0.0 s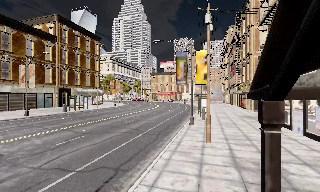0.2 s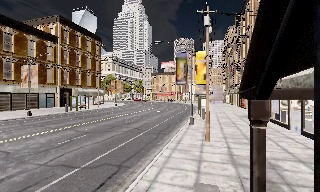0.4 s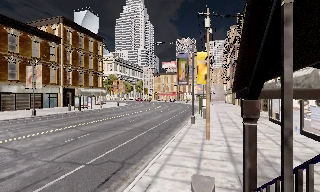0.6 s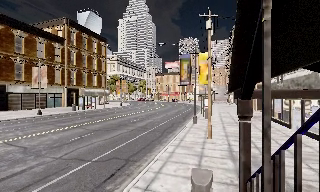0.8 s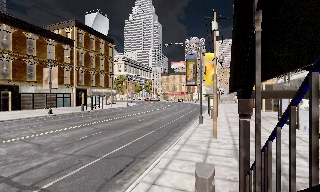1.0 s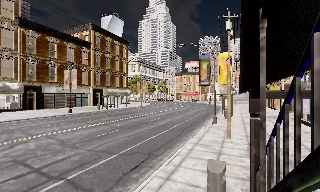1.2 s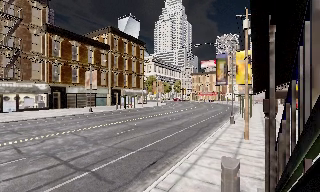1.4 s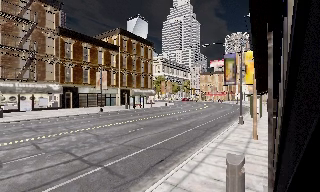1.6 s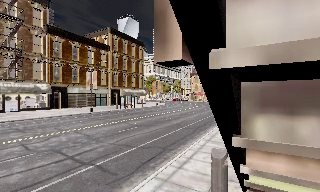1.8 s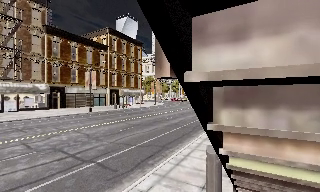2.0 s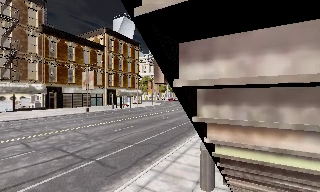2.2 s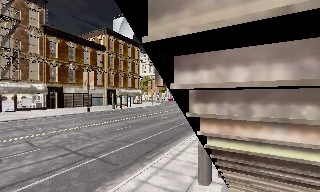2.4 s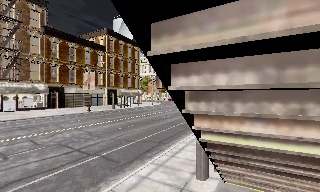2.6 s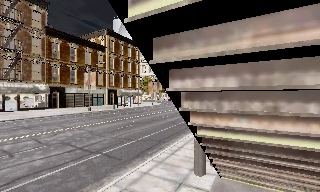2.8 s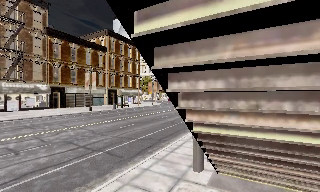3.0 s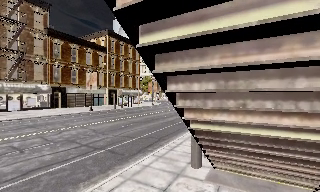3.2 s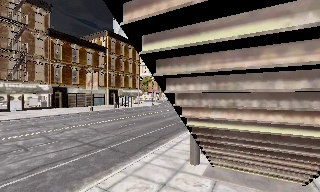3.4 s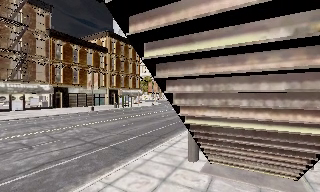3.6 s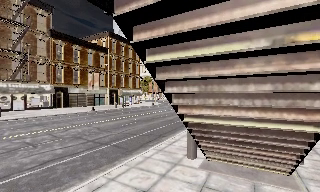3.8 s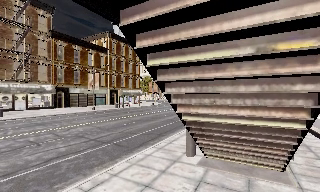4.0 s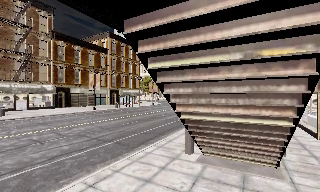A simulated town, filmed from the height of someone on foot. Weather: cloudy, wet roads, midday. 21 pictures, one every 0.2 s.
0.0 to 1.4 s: The camera pans to its left, which is counterclockwise from overhead, by about 15 degrees. It travels backward, about 2 m, so what stands in front gets smaller.
1.4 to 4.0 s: The camera travels backward, about 3.5 m, so what stands in front gets smaller.
The film runs backward here.
